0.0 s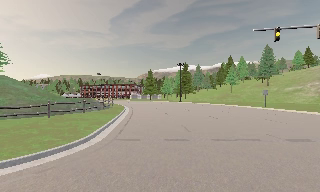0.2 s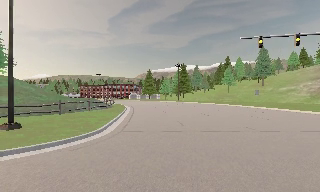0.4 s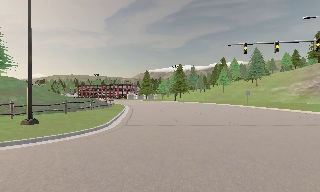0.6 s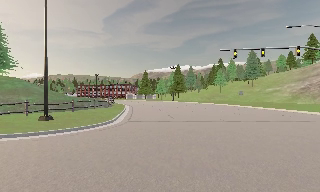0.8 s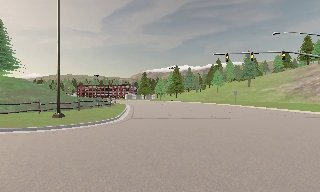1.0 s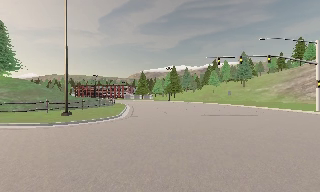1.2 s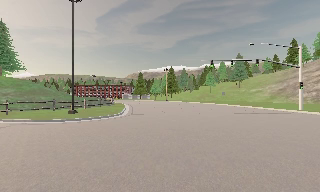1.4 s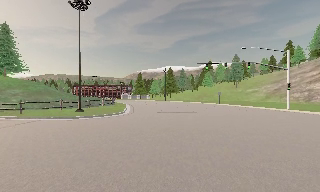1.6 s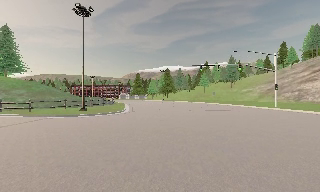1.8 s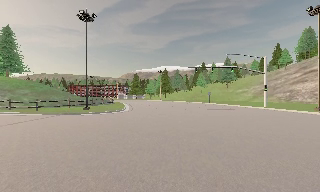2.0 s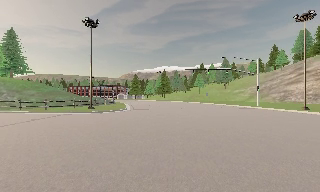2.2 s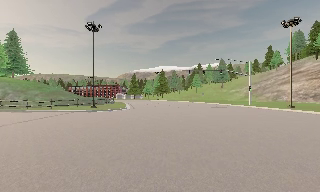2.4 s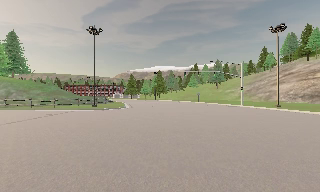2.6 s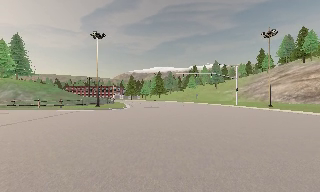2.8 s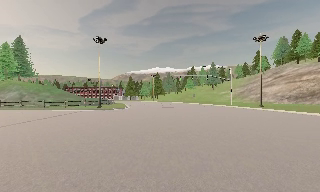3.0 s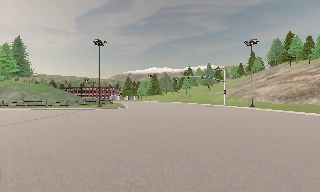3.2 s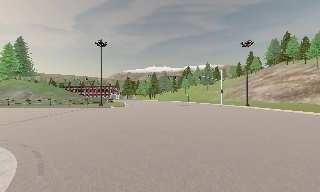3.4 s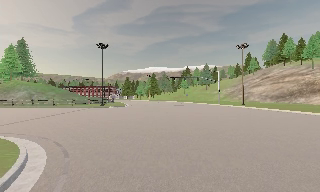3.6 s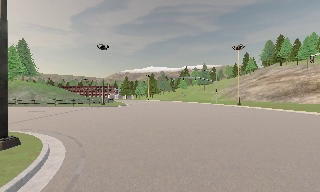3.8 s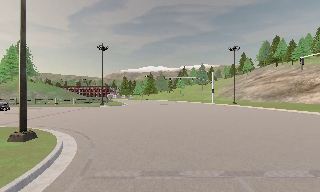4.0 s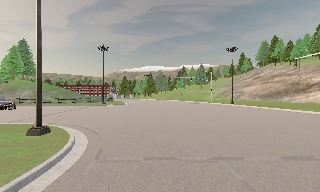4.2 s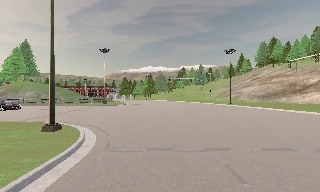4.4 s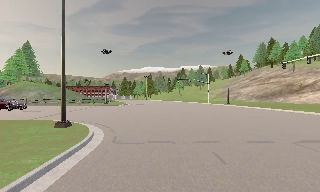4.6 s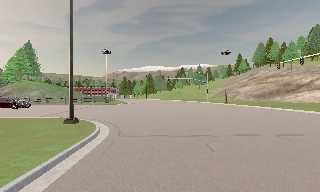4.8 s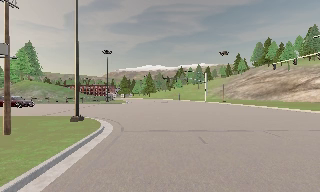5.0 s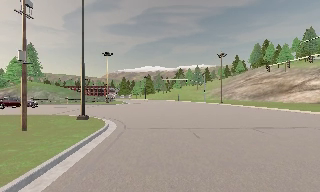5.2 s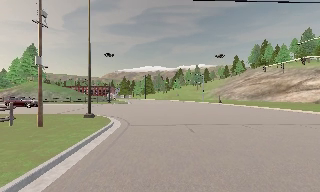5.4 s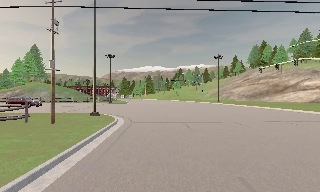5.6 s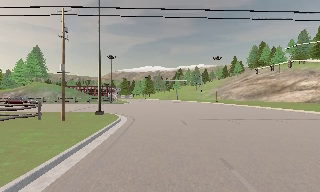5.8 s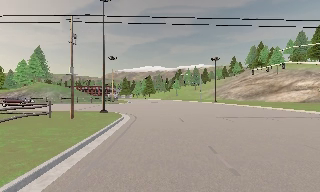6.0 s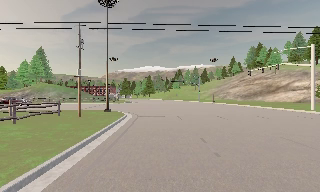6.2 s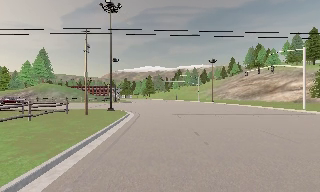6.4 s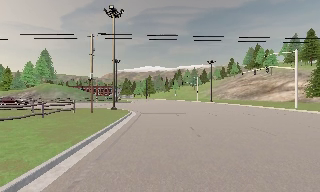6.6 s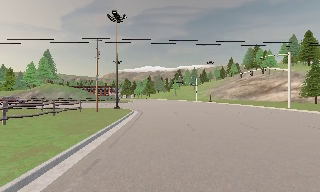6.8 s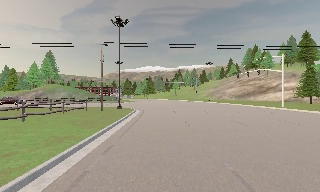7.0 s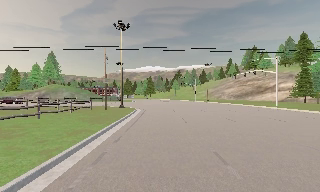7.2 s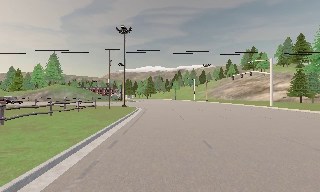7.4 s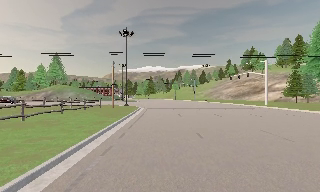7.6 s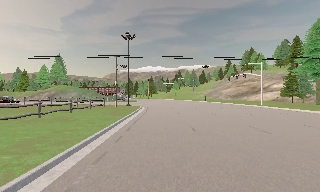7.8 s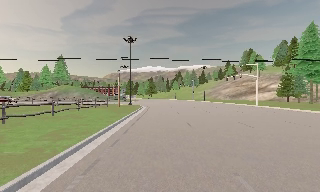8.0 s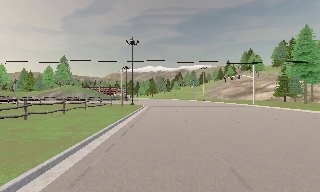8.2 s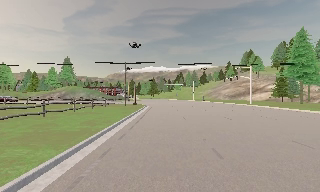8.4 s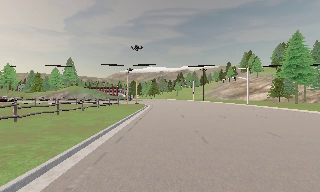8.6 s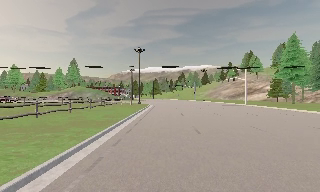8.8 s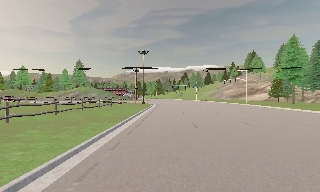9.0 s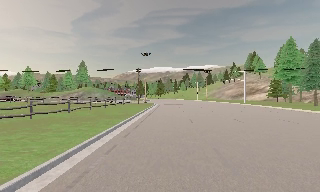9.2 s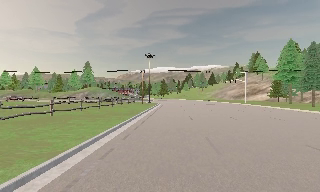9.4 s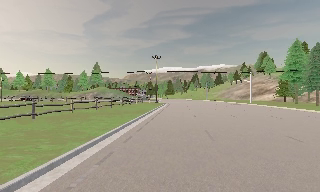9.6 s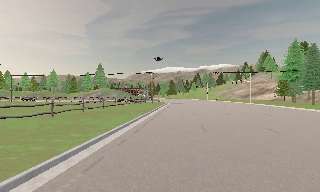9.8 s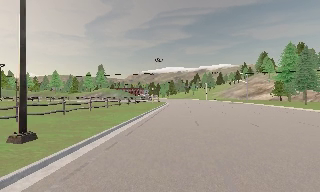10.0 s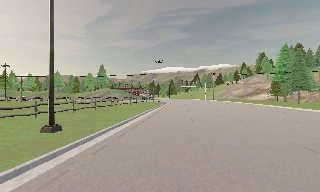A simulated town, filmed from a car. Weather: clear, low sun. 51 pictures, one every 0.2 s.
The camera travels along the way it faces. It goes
backward.
0.0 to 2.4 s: The camera travels backward, about 19 m, so what stands in front gets smaller.
2.4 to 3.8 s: The camera travels backward, about 9 m, so what stands in front gets smaller. It loses speed.
3.8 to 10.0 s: The camera travels backward, about 40 m, so what stands in front gets smaller. It gains speed.
The film runs backward here.
